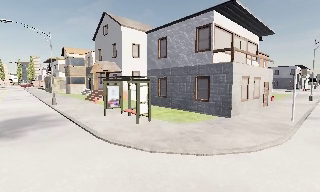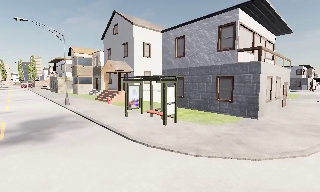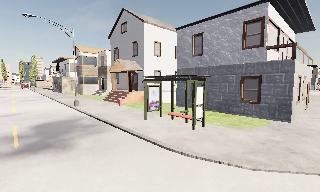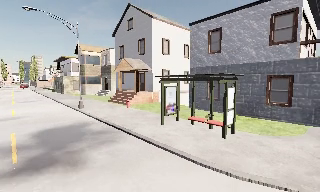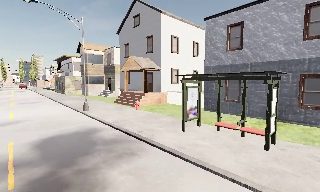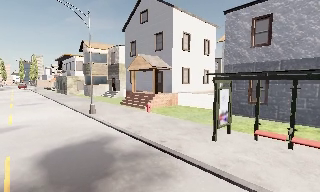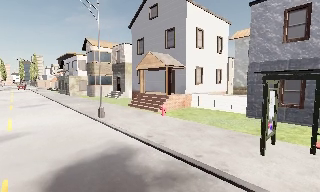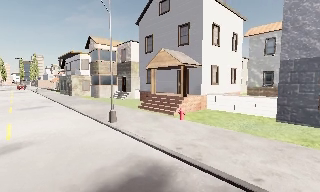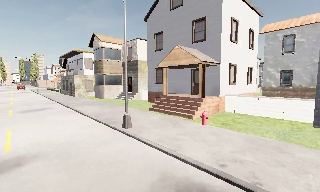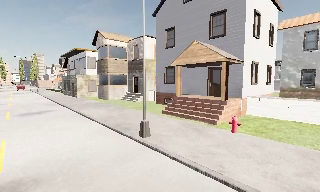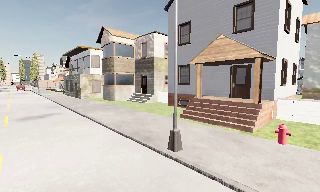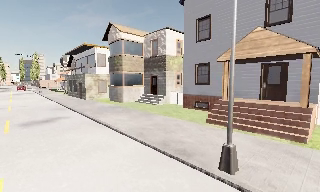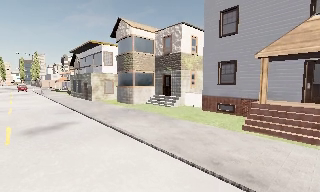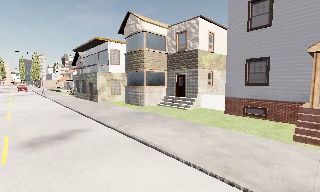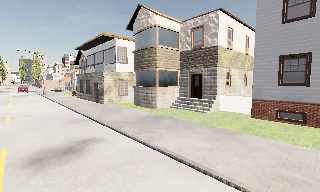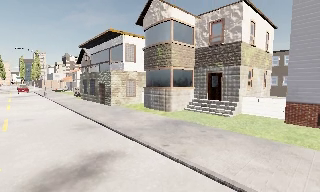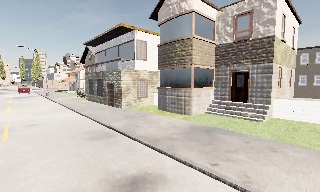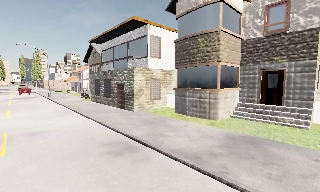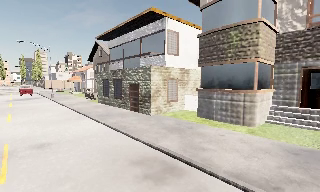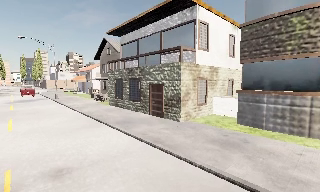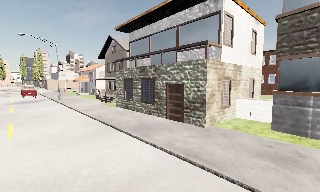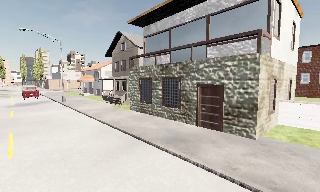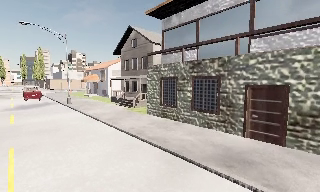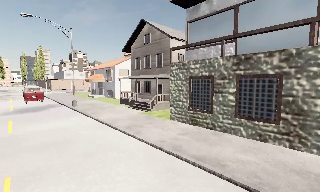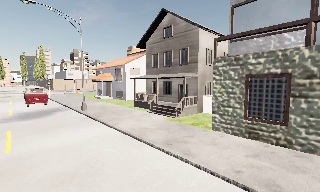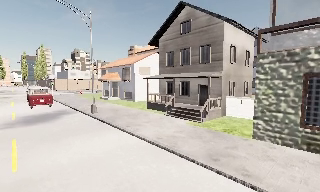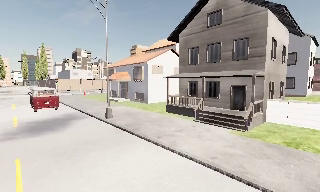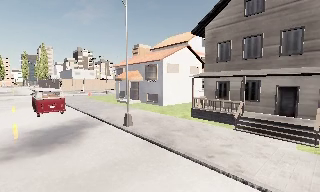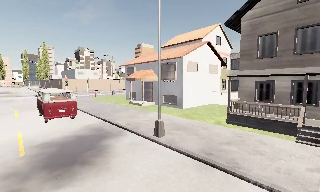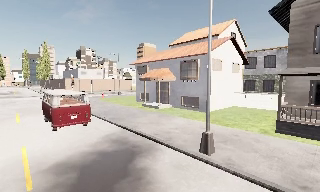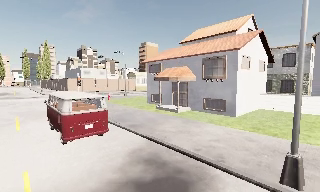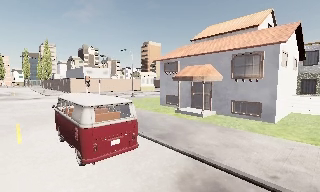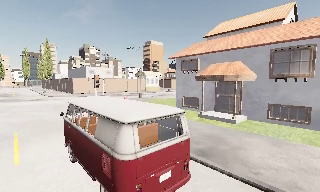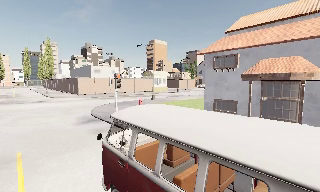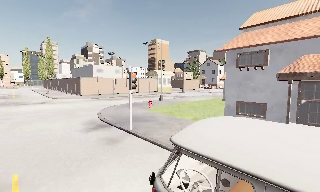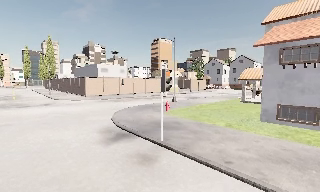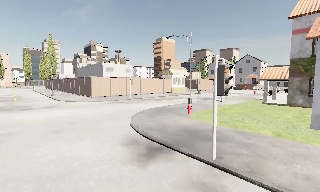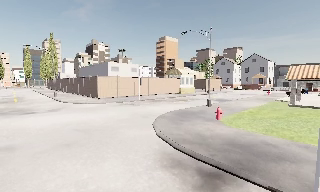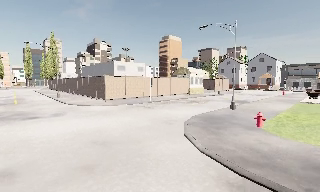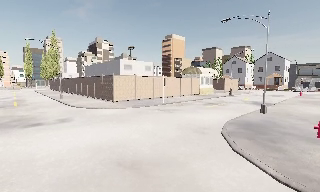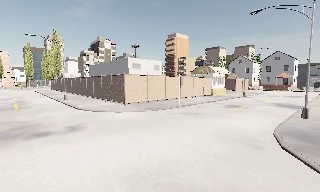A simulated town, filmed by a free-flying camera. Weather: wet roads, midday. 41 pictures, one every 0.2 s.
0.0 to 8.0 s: The camera travels forward and to its left, about 80 m, so what stands in front looms larger.
The film runs backward here.
